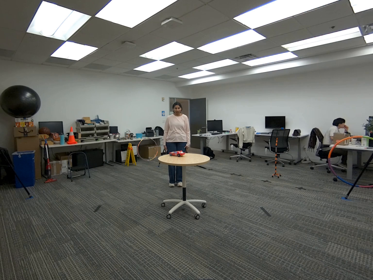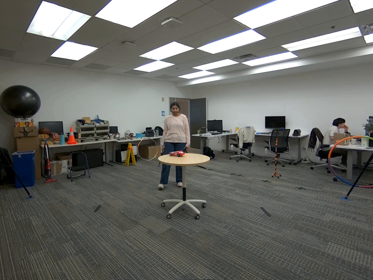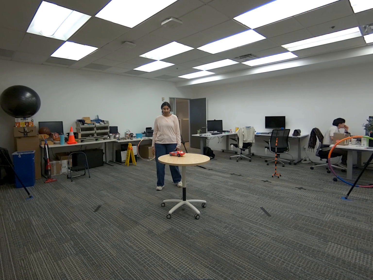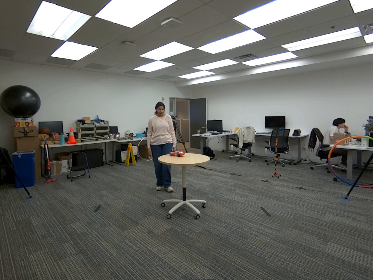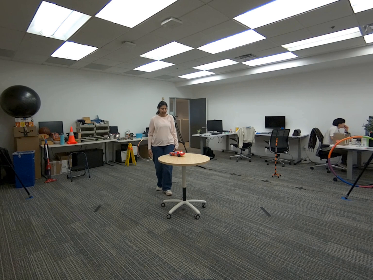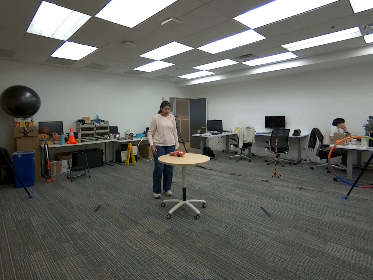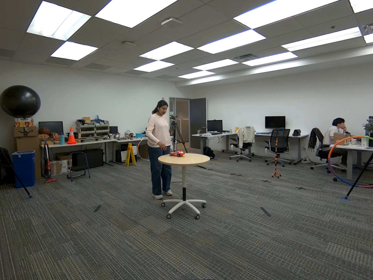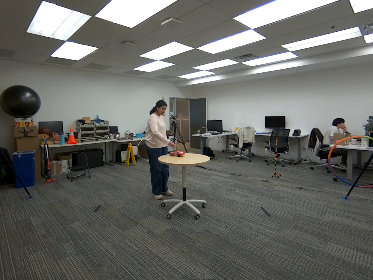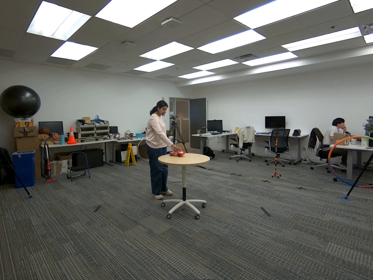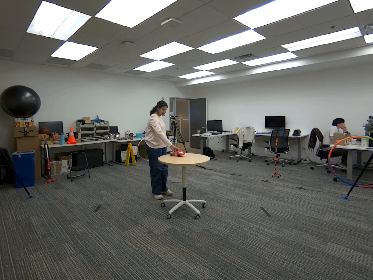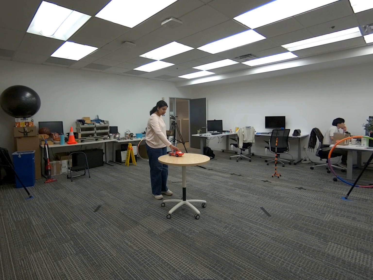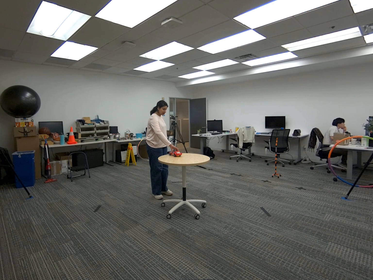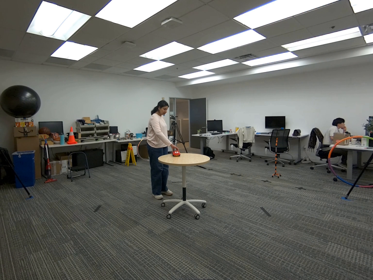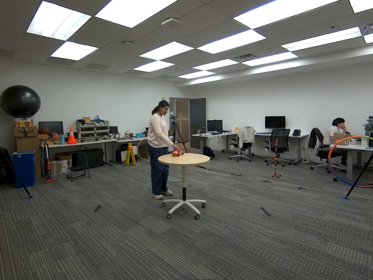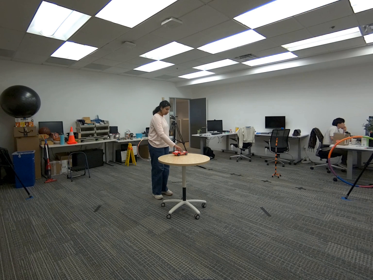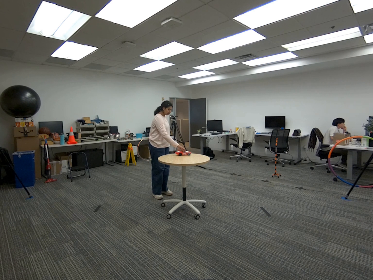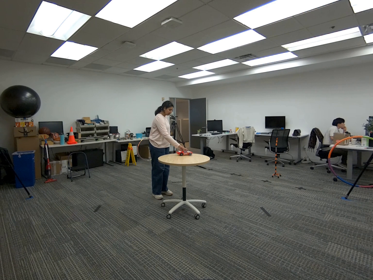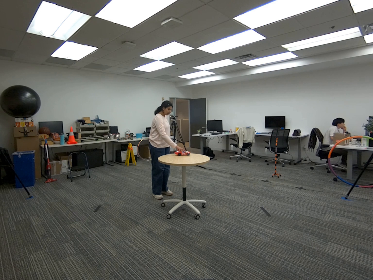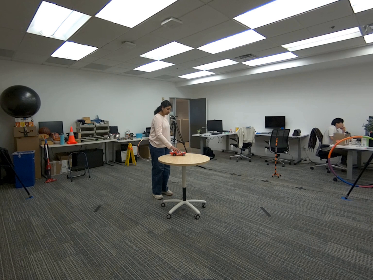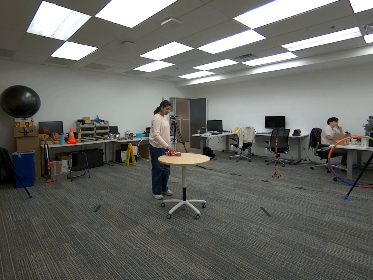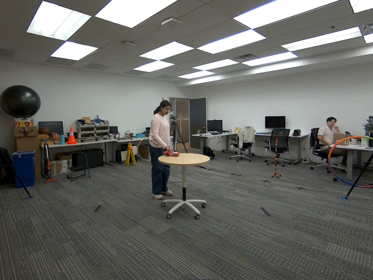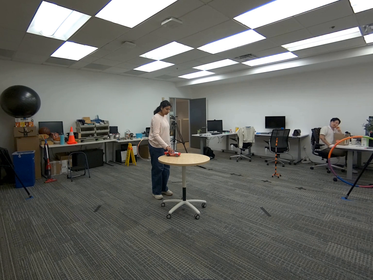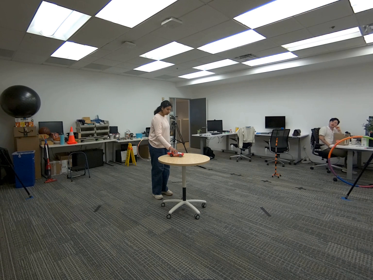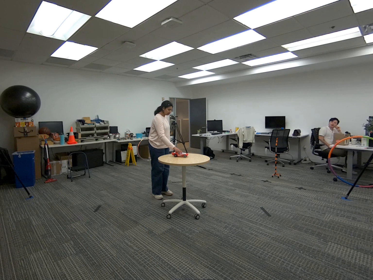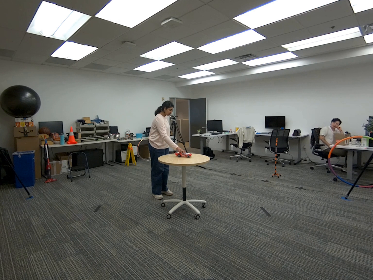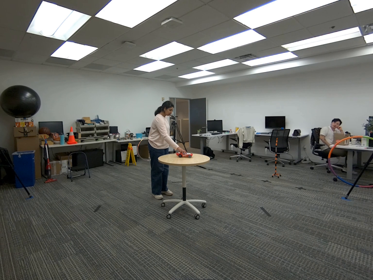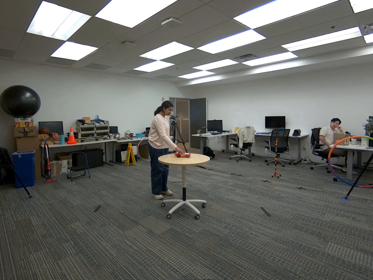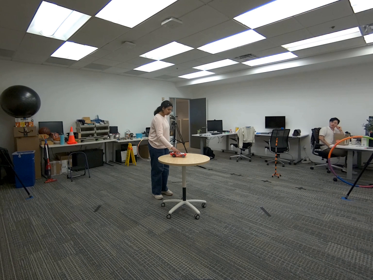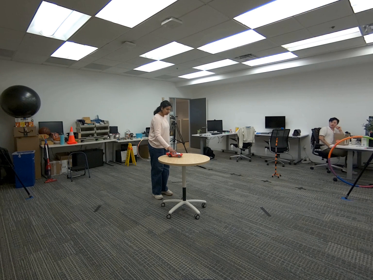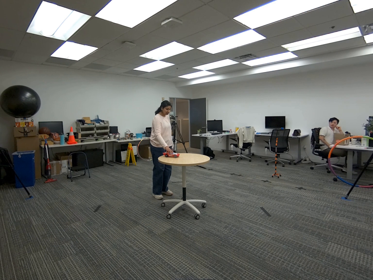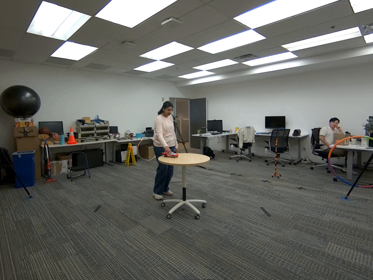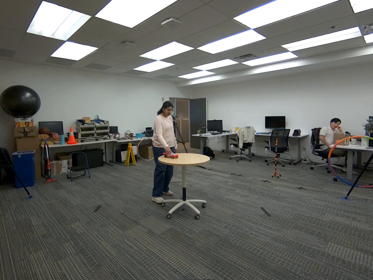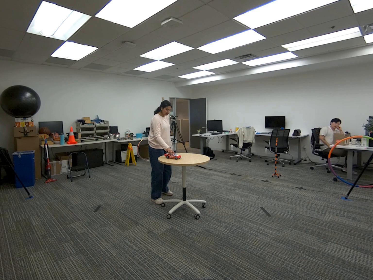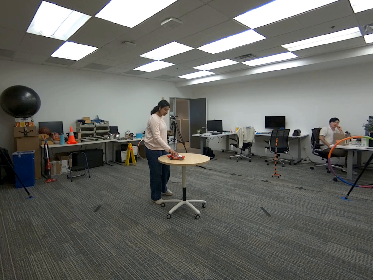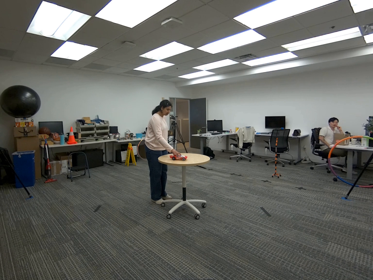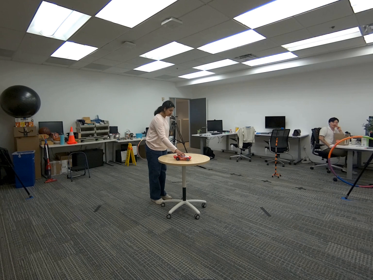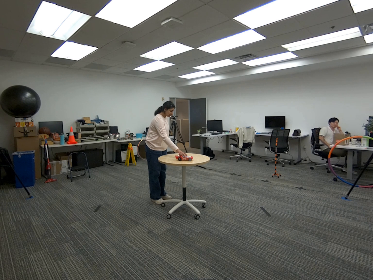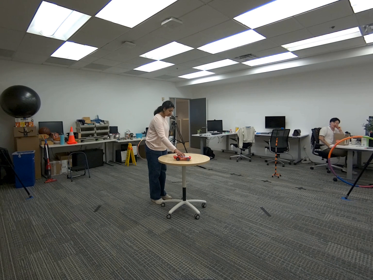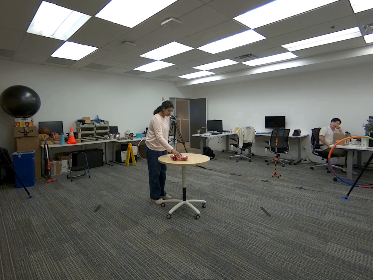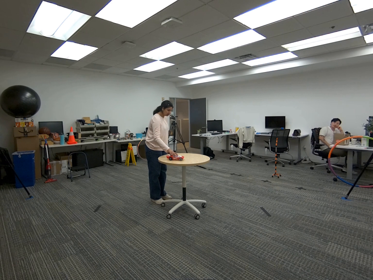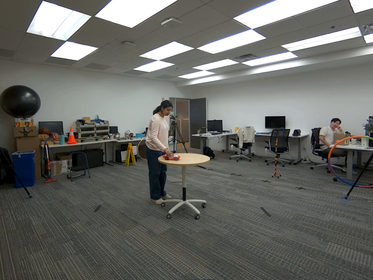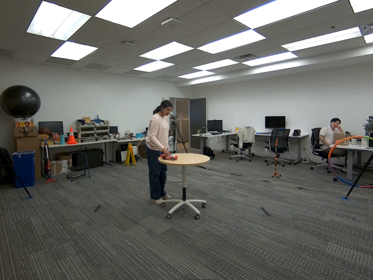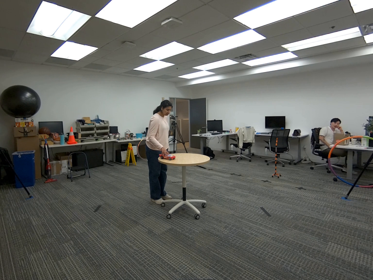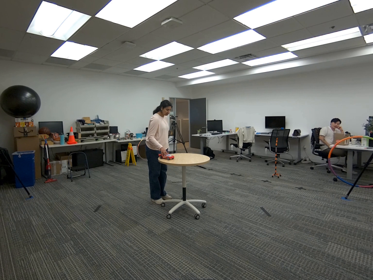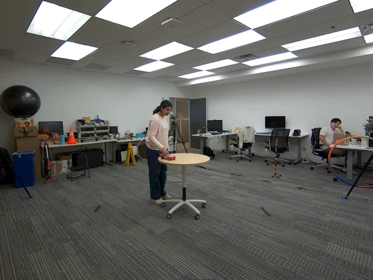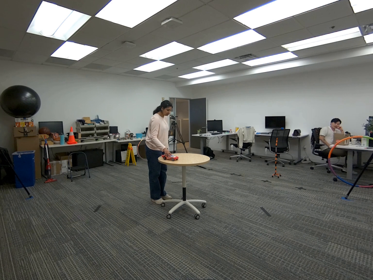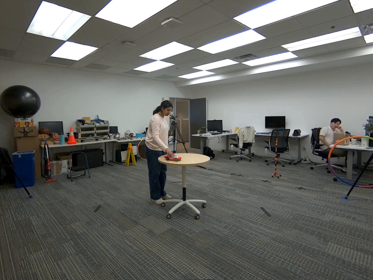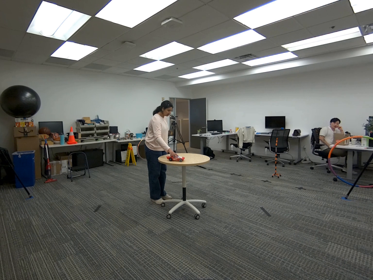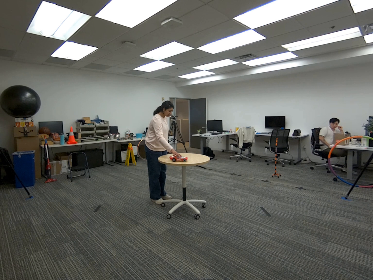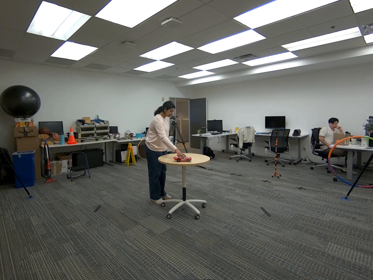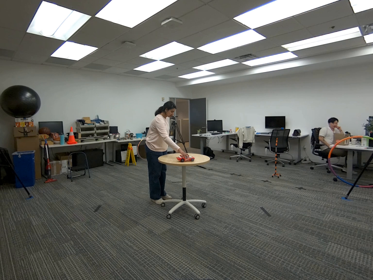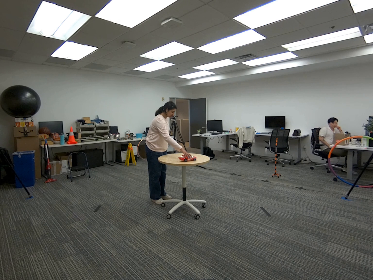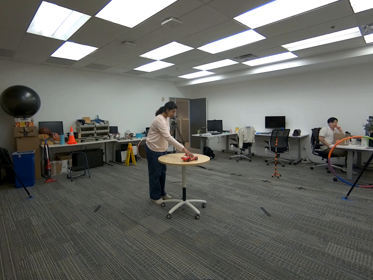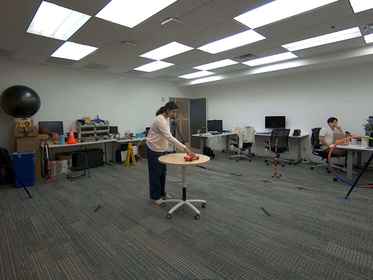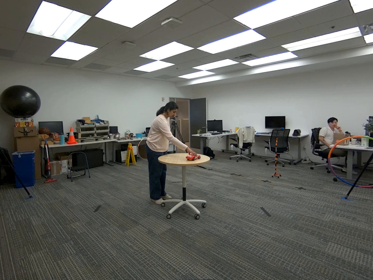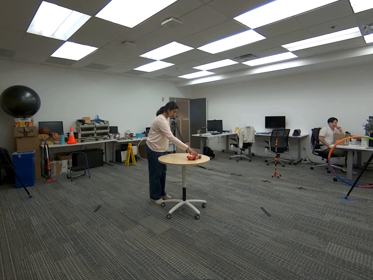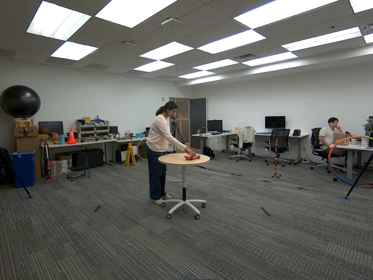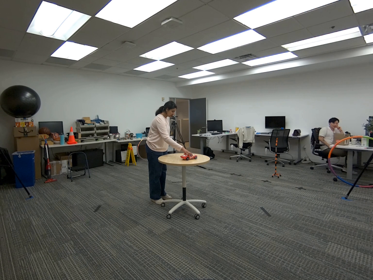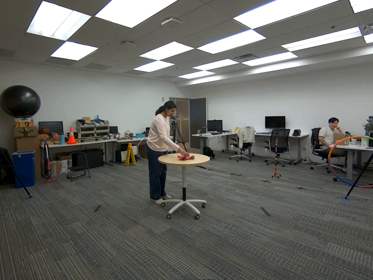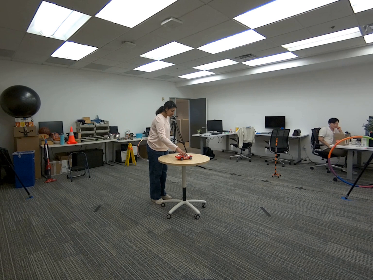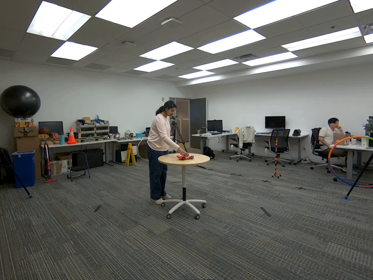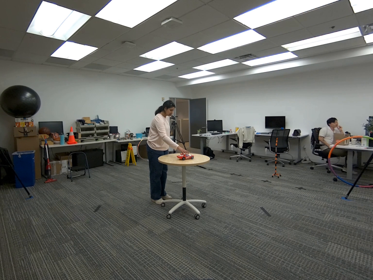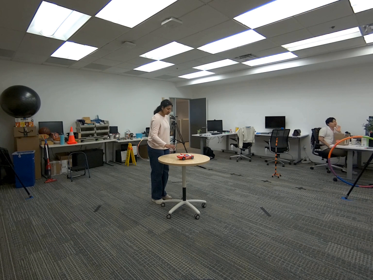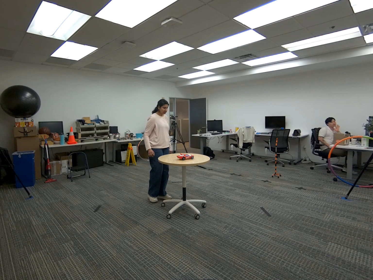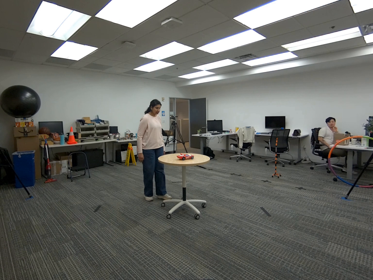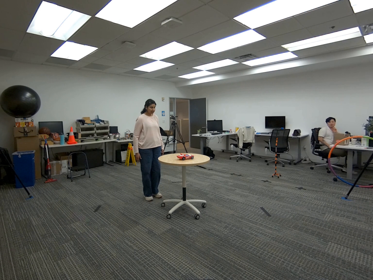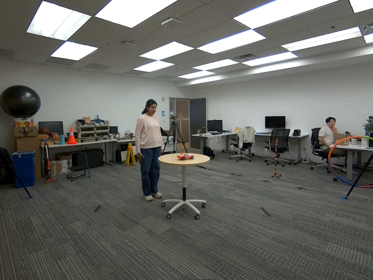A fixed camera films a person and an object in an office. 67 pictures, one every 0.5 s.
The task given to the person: Walk to the toy car on the round table, put your right hand on the toy car and roll the car around the surface of the table until finished.
